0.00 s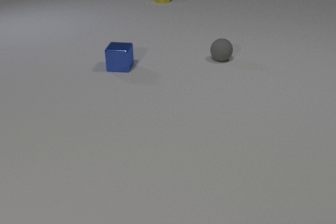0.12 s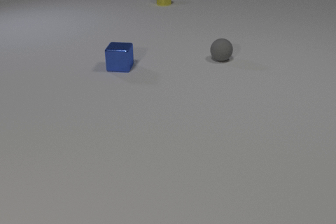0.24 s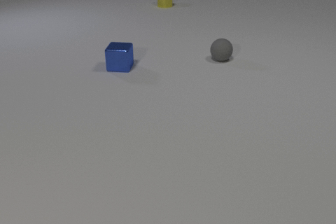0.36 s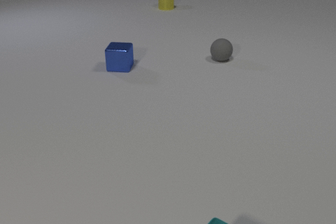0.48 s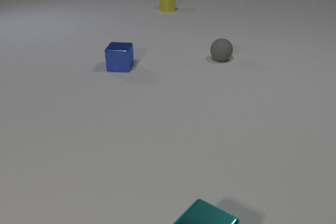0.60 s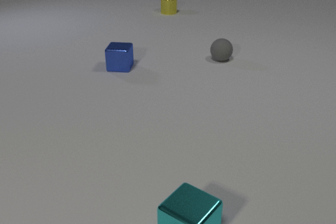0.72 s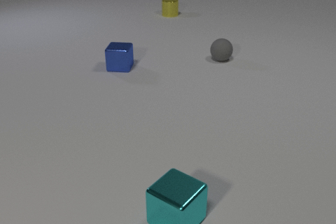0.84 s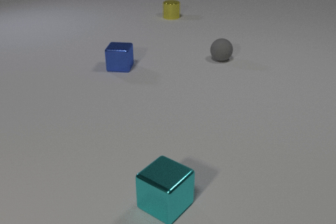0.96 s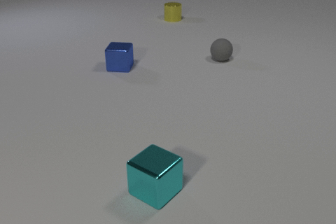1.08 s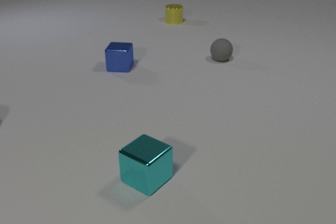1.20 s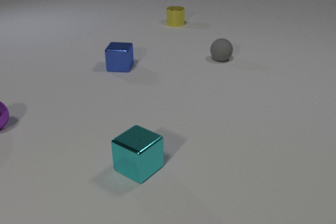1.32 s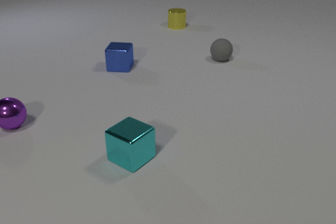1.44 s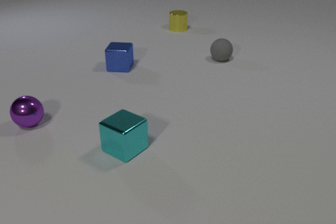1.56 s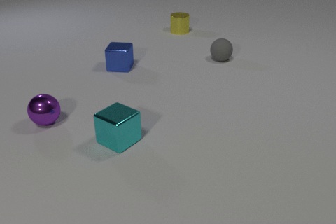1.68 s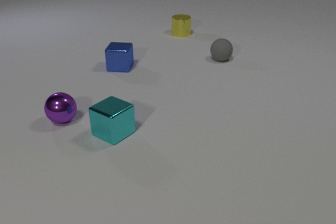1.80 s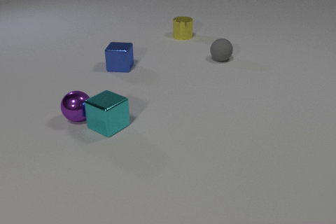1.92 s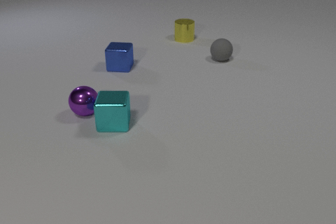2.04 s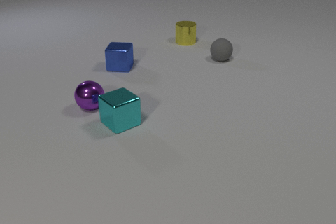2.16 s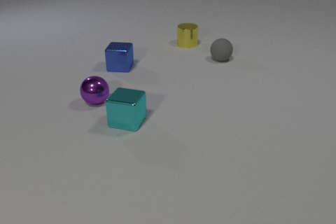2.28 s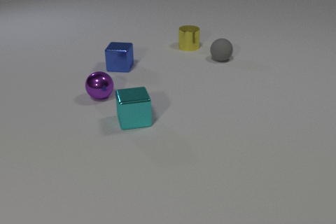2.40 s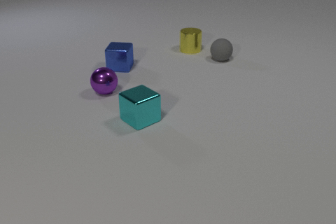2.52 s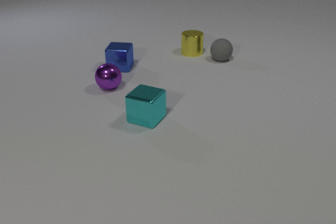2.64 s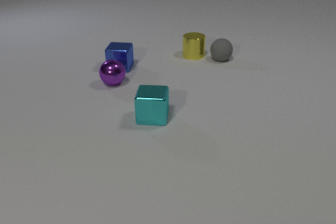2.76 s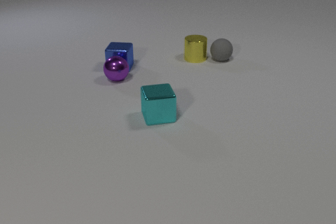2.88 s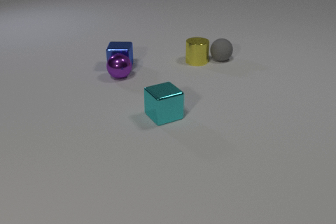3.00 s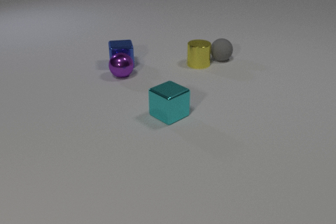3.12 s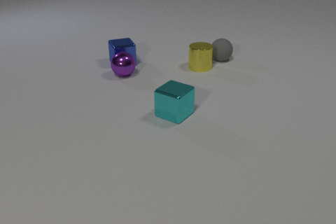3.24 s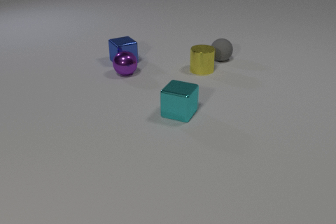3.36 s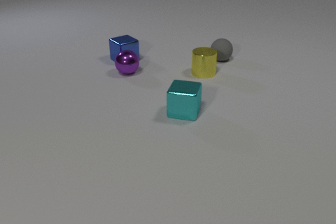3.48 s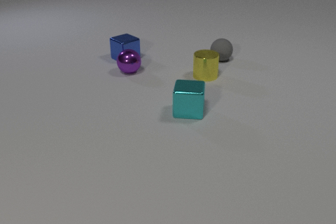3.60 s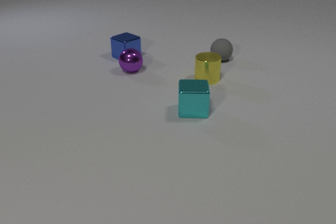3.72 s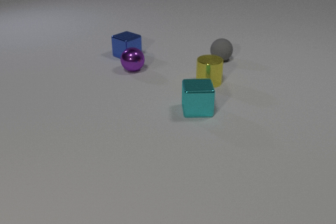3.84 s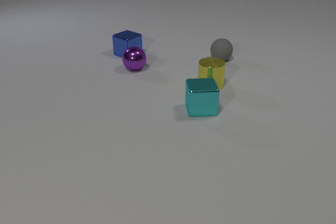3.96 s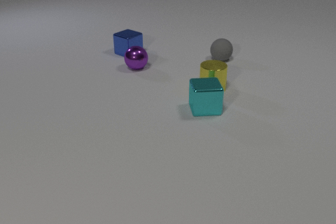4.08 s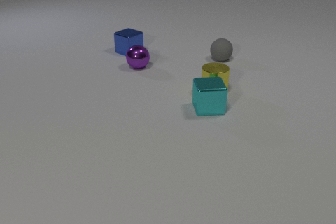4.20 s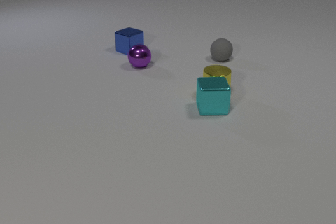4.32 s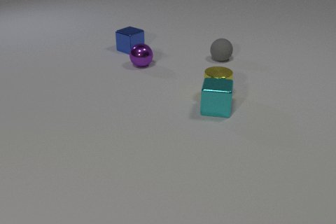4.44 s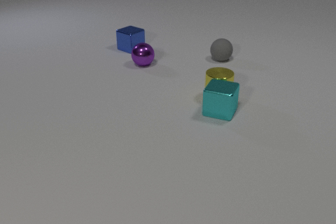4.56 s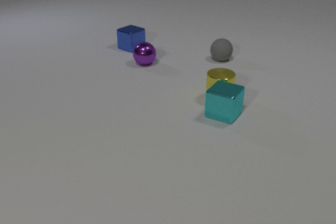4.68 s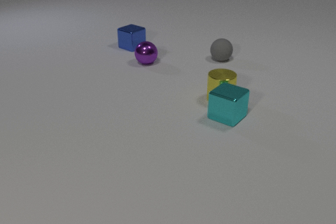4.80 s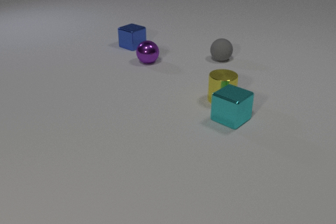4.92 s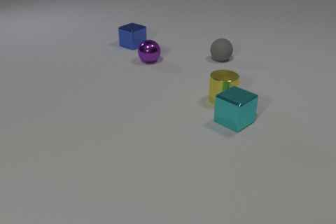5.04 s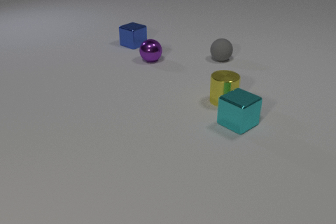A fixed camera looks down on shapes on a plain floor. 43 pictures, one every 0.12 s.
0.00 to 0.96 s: The cyan metal cube comes in at the bottom edge, slides away from the camera and to the left. The yellow metal cylinder slides toward the camera.
0.96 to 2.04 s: The cyan metal cube slides away from the camera. The purple metal sphere comes in at the left edge, rolls to the right. The yellow metal cylinder slides toward the camera. The cyan metal cube and the purple metal sphere collide.
2.04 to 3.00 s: The cyan metal cube slides to the right. The purple metal sphere rolls away from the camera and to the right. The yellow metal cylinder slides toward the camera. The blue metal cube slides away from the camera. The purple metal sphere and the blue metal cube collide.
3.00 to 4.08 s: The cyan metal cube slides to the right. The purple metal sphere rolls away from the camera and to the right. The yellow metal cylinder slides toward the camera. The blue metal cube slides away from the camera, spins counterclockwise seen from above by about 45 degrees, its near face sliding to the right.
4.08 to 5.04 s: The cyan metal cube slides to the right and toward the camera. The purple metal sphere rolls away from the camera and to the right. The yellow metal cylinder slides toward the camera and to the right. The blue metal cube slides away from the camera. The cyan metal cube and the yellow metal cylinder collide.
What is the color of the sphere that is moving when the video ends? purple.
What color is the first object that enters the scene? cyan.
What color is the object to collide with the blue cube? purple.
